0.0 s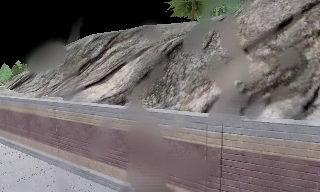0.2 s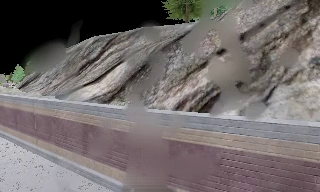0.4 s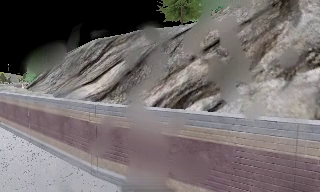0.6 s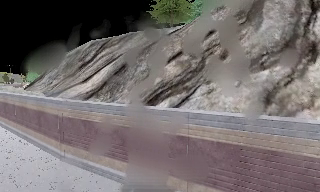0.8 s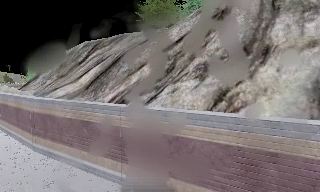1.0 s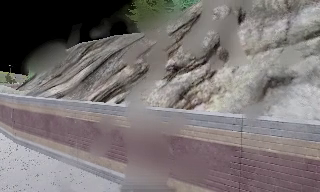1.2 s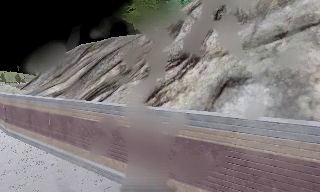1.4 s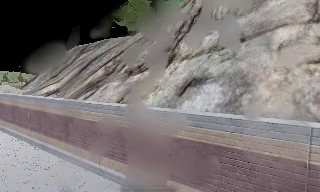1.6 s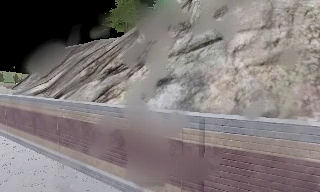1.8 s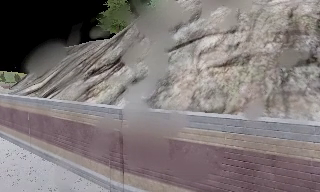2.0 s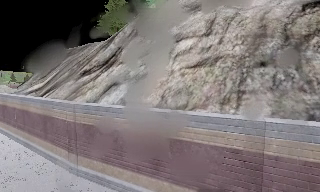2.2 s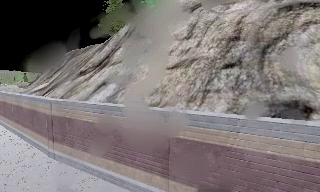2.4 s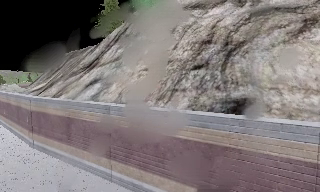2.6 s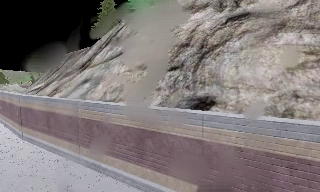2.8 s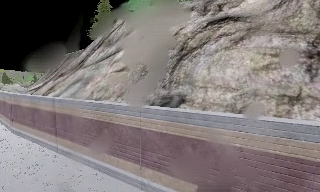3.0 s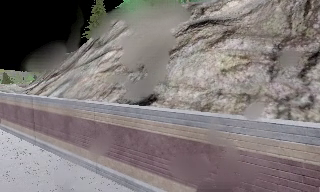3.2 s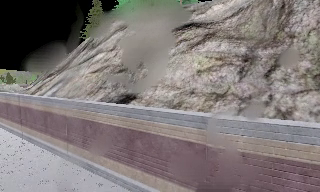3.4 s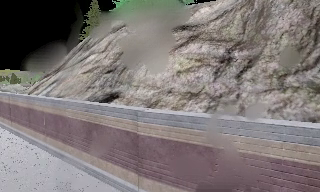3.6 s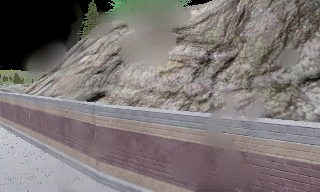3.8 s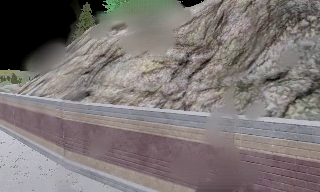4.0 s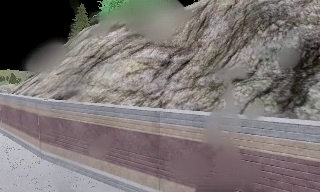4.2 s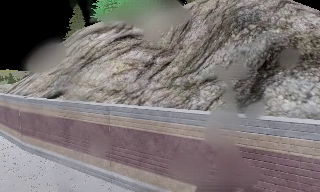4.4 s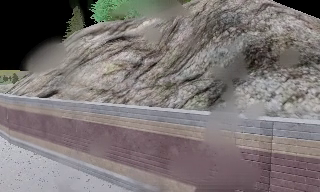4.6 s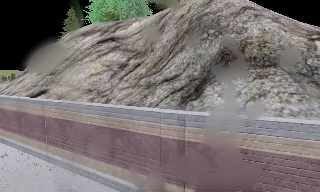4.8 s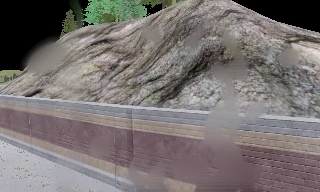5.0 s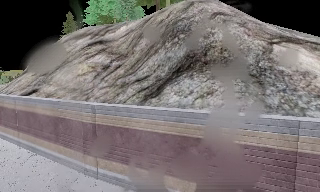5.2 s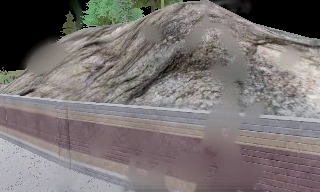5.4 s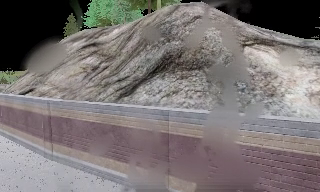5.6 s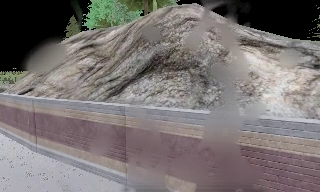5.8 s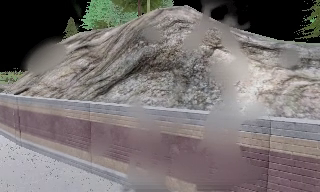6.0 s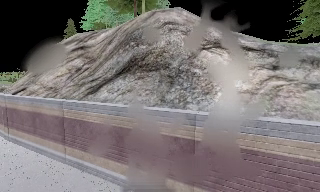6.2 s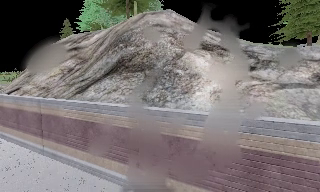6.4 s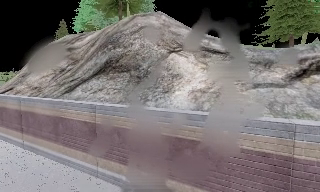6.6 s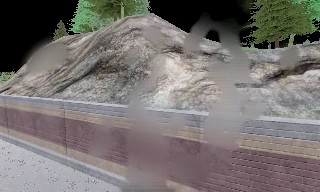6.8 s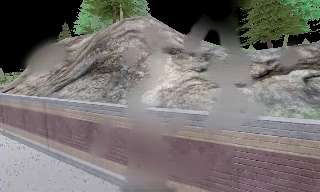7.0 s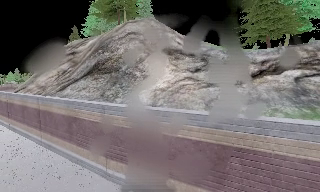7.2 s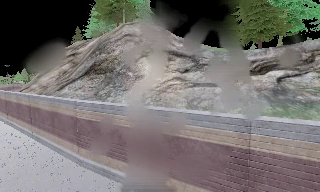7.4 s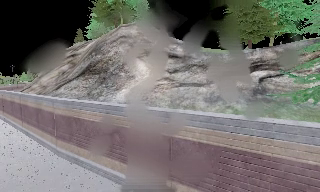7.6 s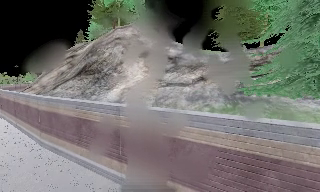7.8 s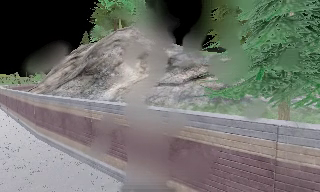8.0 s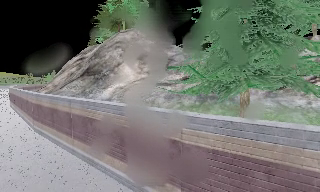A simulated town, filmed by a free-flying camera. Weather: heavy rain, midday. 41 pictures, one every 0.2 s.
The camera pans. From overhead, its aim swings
counterclockwise.
0.0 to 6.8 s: The camera pans to its left, which is counterclockwise from overhead, by about 25 degrees. It travels to its right and backward, about 60 m, so close, fixed things drift to the left.
6.8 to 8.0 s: The camera pans to its left, which is counterclockwise from overhead, by about 15 degrees. It travels to its right and backward, about 10 m, so close, fixed things drift to the left.
The film runs backward here.
